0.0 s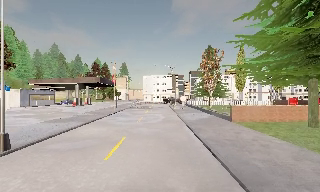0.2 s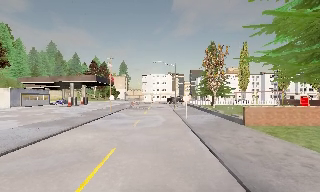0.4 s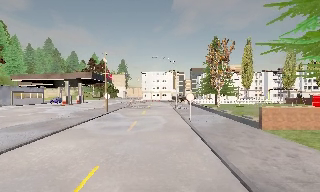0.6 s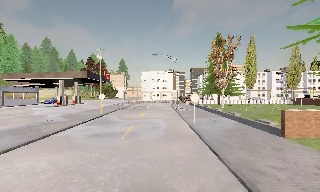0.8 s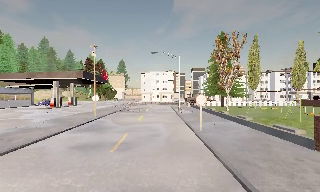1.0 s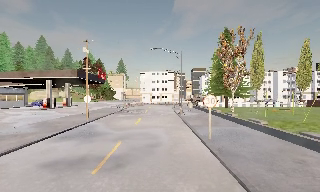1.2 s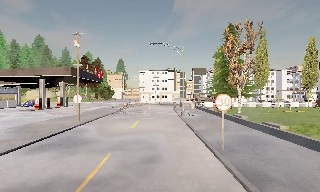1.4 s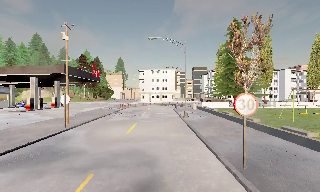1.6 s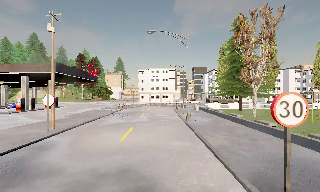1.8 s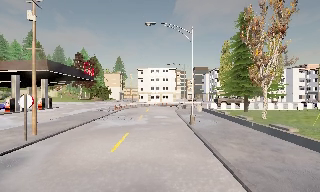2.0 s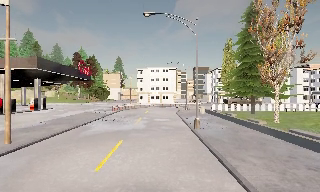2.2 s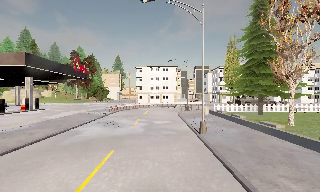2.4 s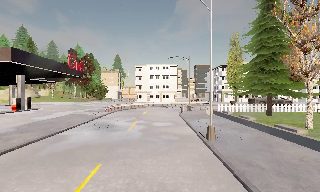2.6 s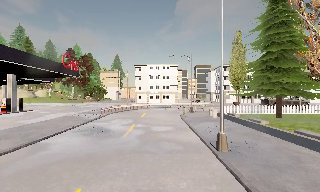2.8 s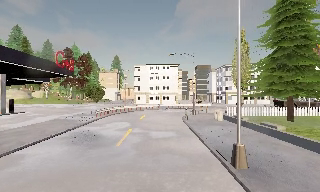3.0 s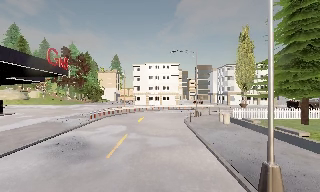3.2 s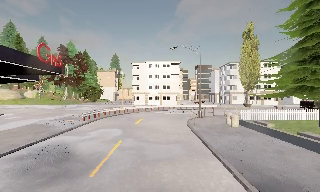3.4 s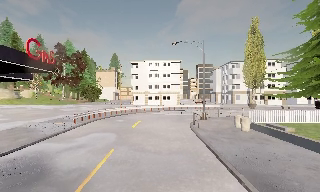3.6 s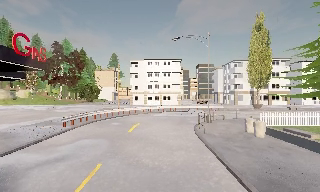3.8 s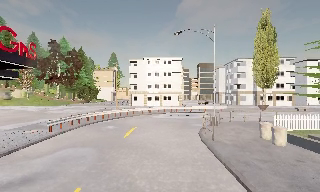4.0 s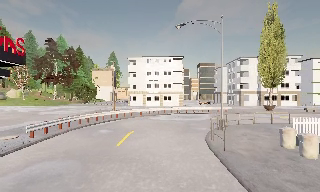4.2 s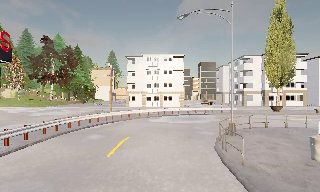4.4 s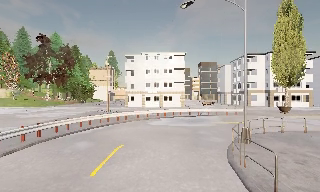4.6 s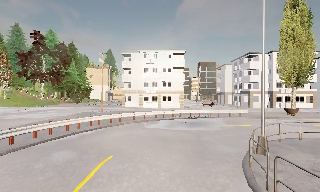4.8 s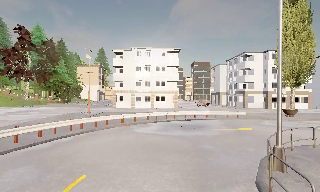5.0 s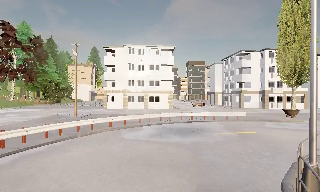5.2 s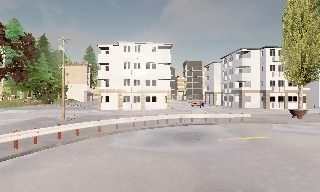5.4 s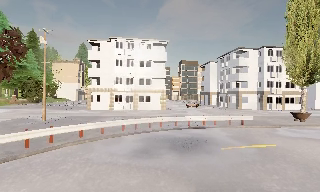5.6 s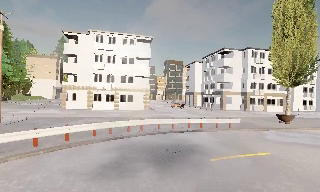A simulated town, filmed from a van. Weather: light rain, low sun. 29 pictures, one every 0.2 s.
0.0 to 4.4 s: The camera travels forward, about 35 m, so what stands in front looms larger.
4.4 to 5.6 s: The camera swings to its right by about 15 degrees, and the scene slides to the left. It travels forward, about 9 m, so what stands in front looms larger.
The film runs forward here.
